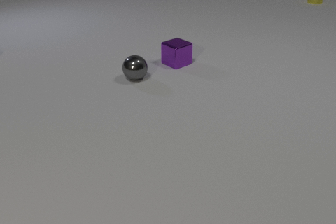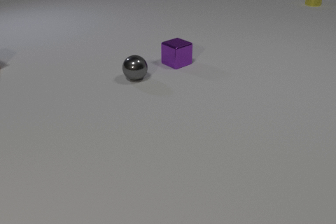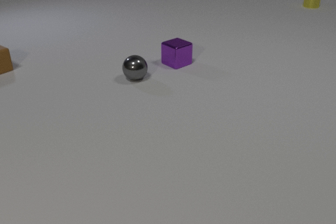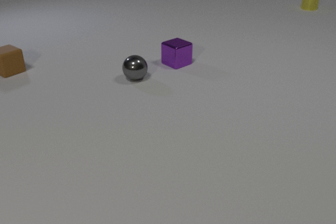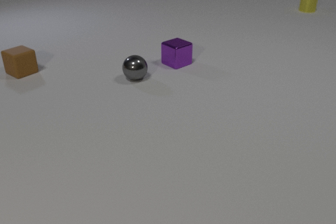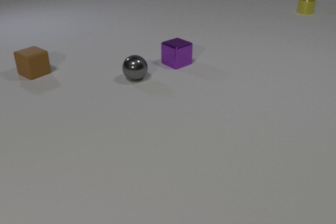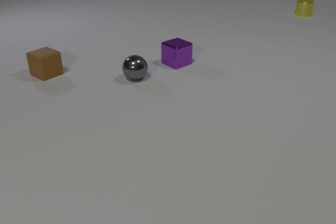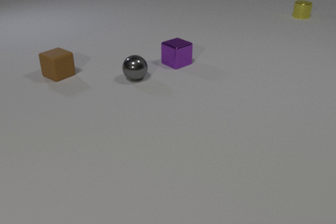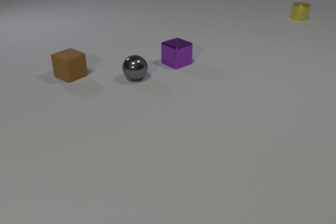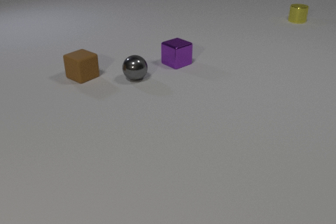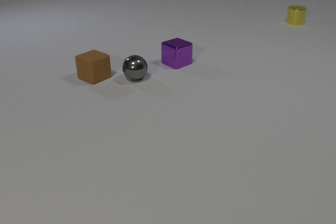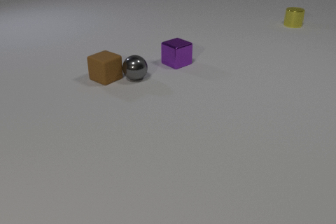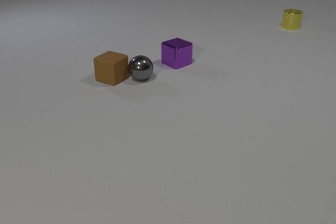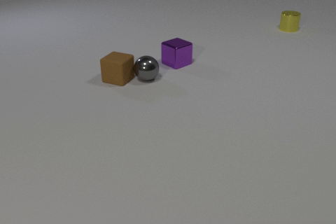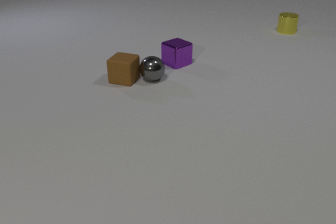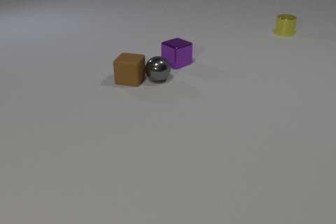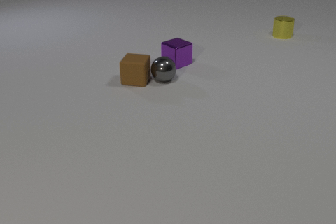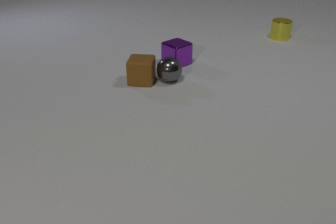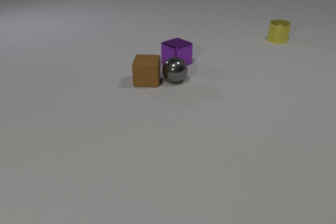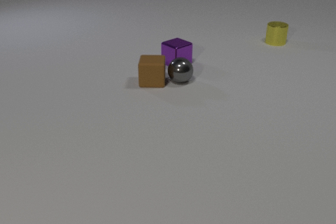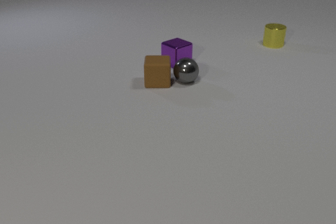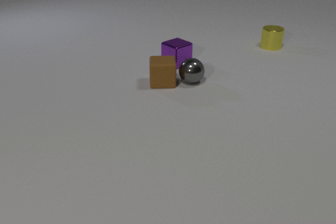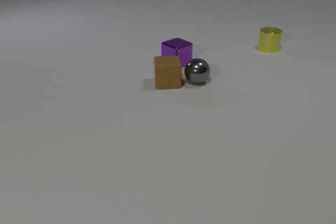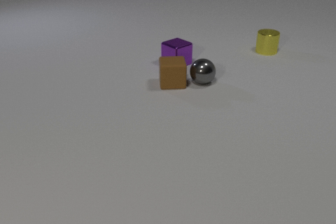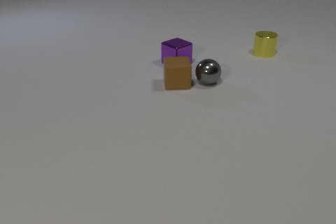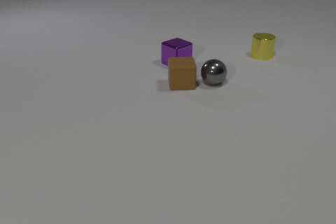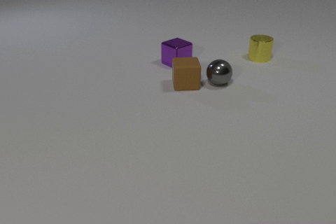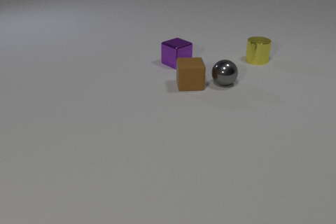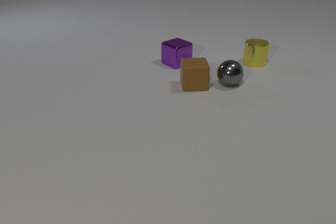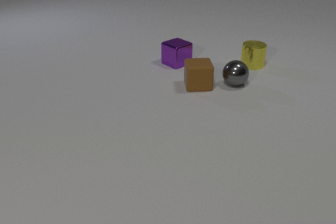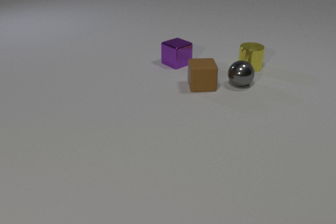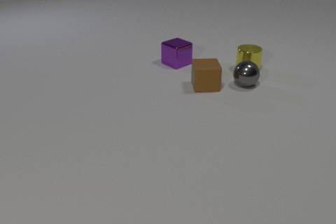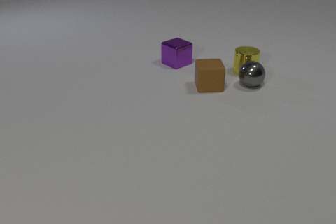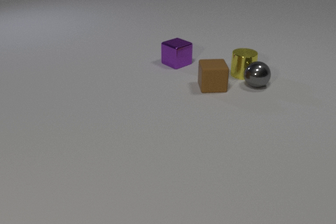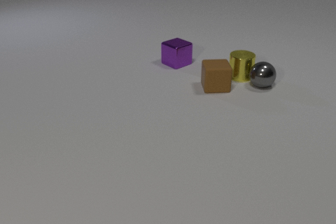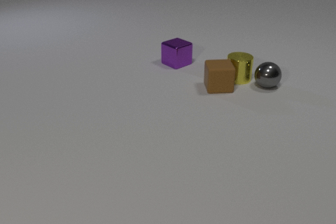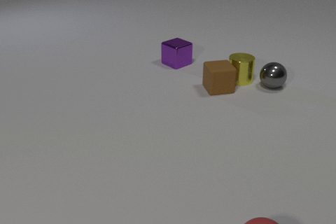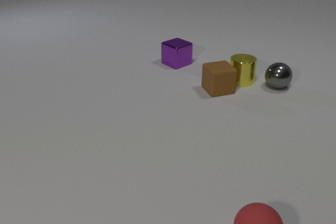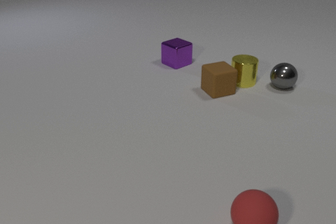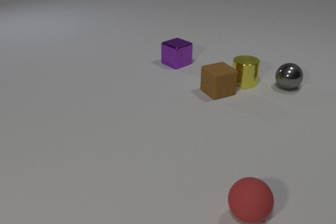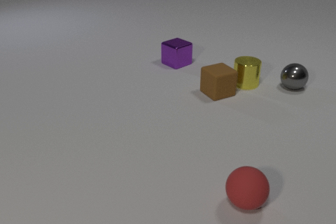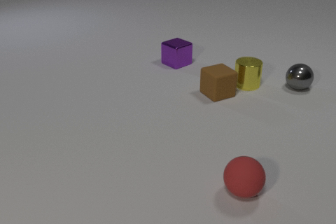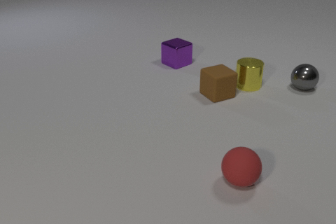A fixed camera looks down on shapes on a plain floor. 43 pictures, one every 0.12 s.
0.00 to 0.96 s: The brown rubber cube comes in at the left edge, slides to the right and toward the camera. The yellow metal cylinder slides toward the camera.
0.96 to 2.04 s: The brown rubber cube slides to the right, spins so that its near face slides to the right, counterclockwise seen from above. The gray metal sphere rolls to the right. The yellow metal cylinder slides toward the camera. The brown rubber cube and the gray metal sphere collide.
2.04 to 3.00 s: The brown rubber cube slides to the right. The gray metal sphere rolls to the right. The yellow metal cylinder slides toward the camera.
3.00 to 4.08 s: The brown rubber cube slides to the right. The gray metal sphere rolls to the right. The yellow metal cylinder slides toward the camera.
4.08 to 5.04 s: The brown rubber cube slides toward the camera, spins so that its near face slides to the right, counterclockwise seen from above. The gray metal sphere rolls to the right. The yellow metal cylinder slides toward the camera. The red rubber sphere comes in at the bottom edge, rolls away from the camera. The brown rubber cube and the yellow metal cylinder collide.
How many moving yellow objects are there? 1.
What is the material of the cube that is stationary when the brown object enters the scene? metal.
Are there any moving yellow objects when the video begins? yes.
